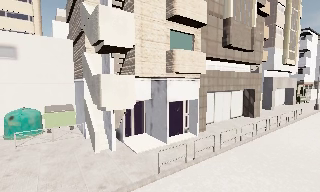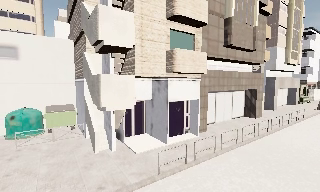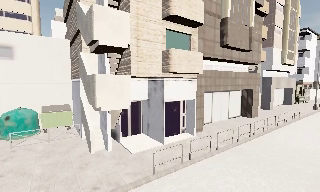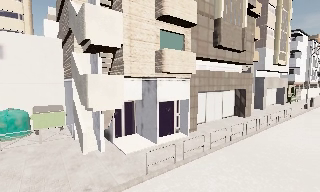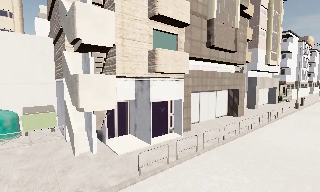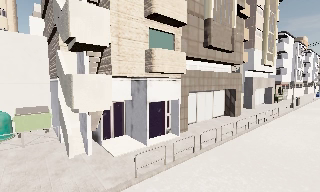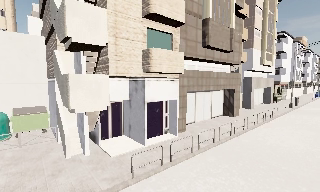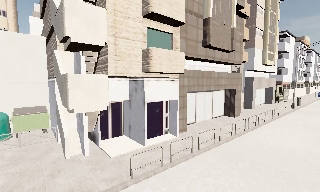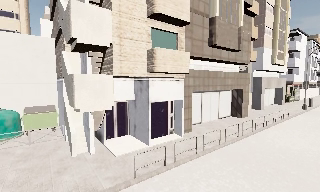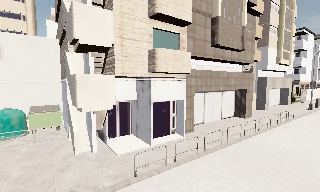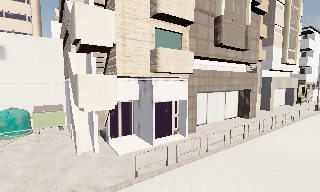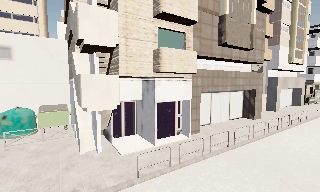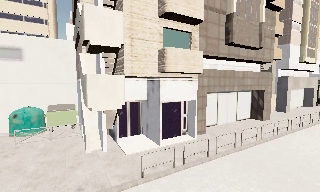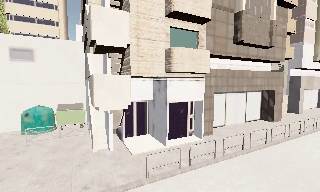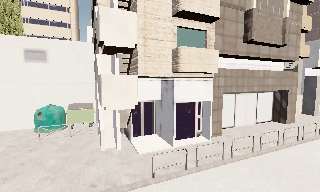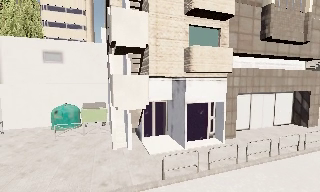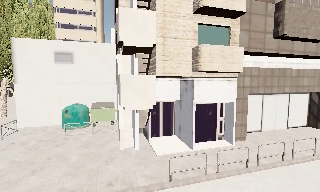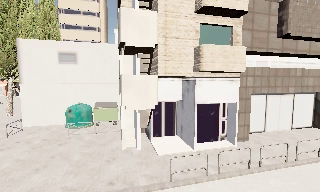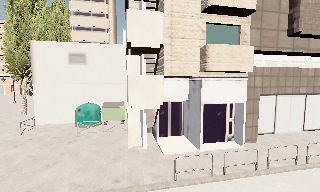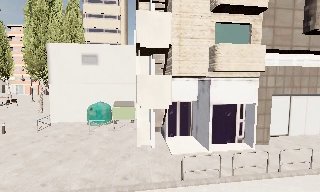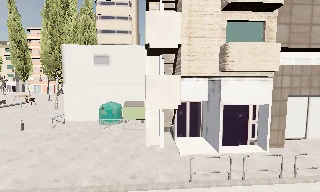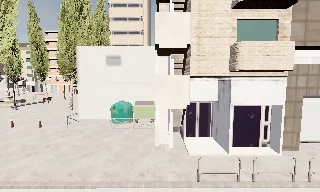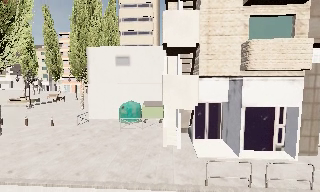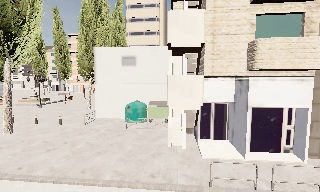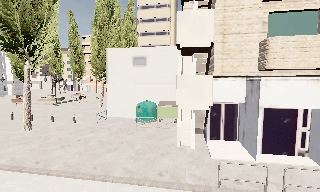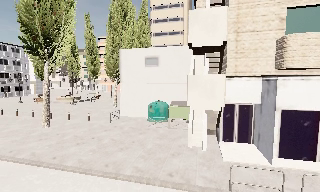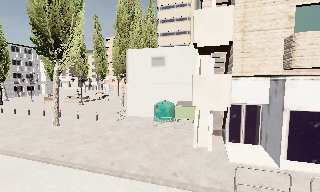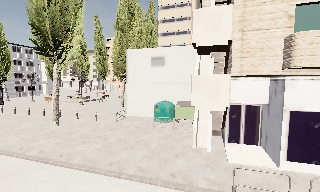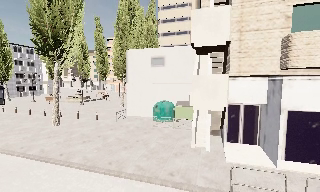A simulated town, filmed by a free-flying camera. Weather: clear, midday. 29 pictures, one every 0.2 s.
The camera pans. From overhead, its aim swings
counterclockwise.
The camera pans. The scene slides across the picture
to the right.
0.0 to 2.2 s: The camera travels to its right, about 1 m.
2.2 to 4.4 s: The scene slides to the right, as the camera pans about 35 degrees to its left. It travels to its right, about 1 m.
4.4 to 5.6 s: The camera swings to its left by about 15 degrees, and the scene slides to the right. It travels to its right, about 0.5 m.
The film runs forward here.
